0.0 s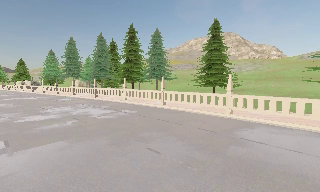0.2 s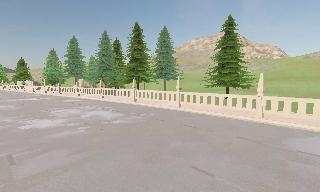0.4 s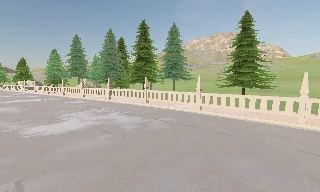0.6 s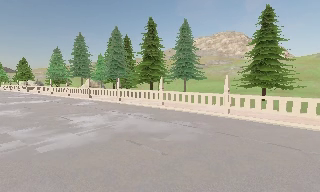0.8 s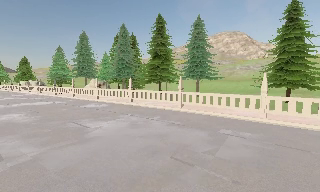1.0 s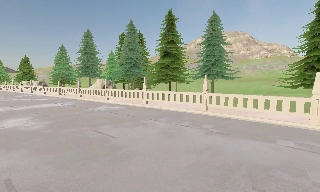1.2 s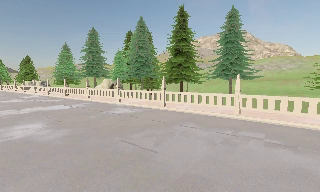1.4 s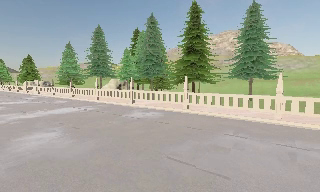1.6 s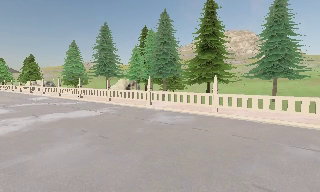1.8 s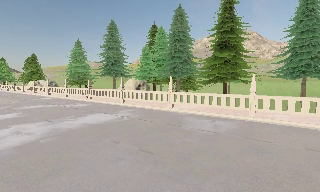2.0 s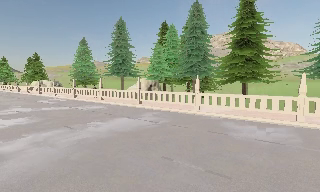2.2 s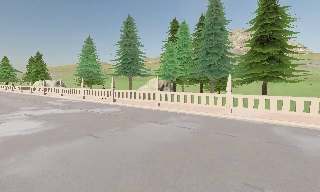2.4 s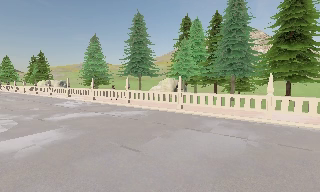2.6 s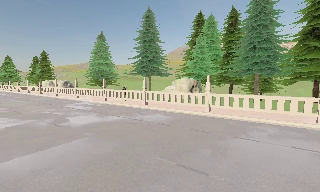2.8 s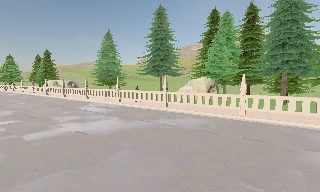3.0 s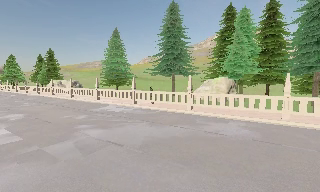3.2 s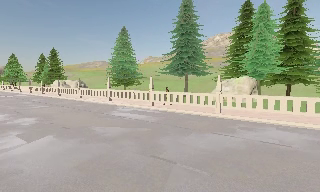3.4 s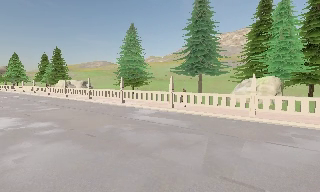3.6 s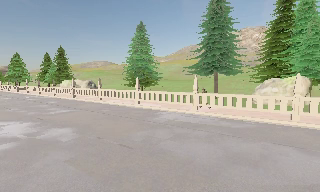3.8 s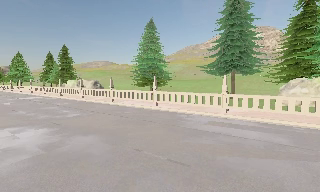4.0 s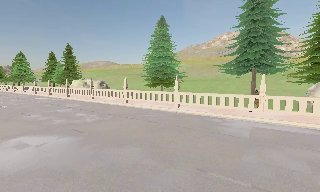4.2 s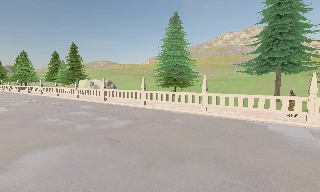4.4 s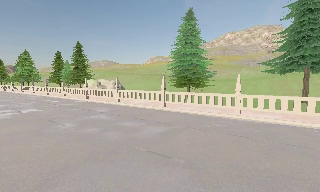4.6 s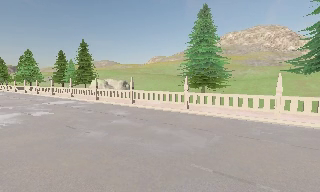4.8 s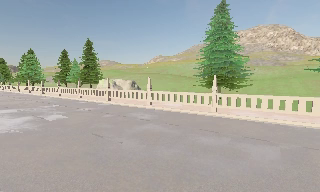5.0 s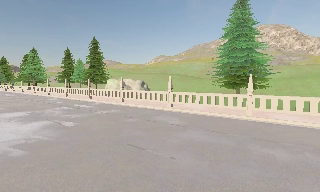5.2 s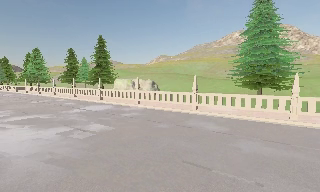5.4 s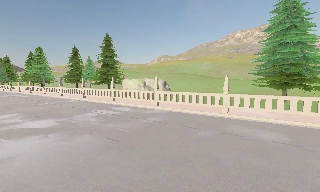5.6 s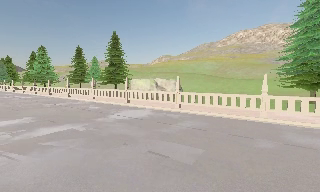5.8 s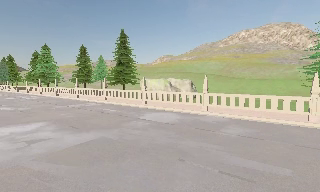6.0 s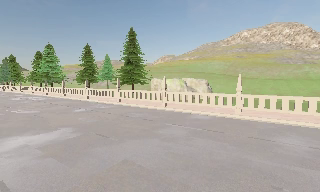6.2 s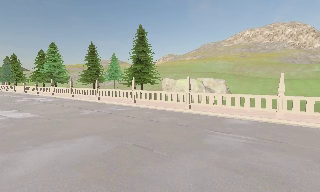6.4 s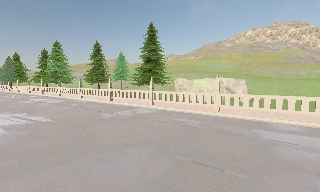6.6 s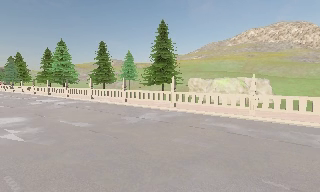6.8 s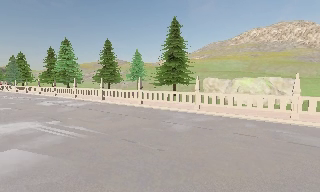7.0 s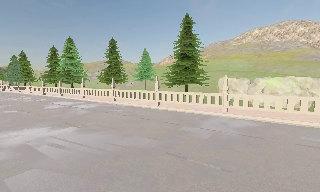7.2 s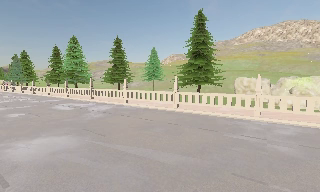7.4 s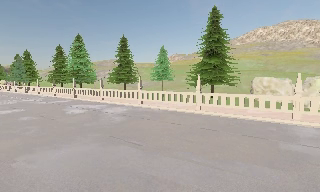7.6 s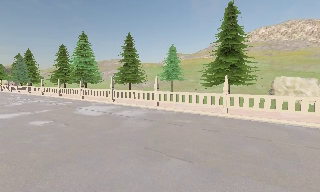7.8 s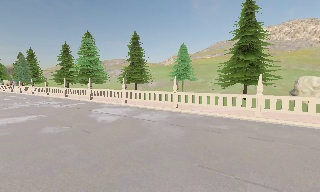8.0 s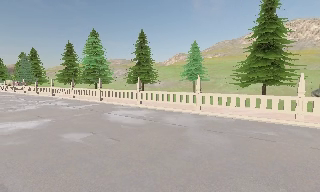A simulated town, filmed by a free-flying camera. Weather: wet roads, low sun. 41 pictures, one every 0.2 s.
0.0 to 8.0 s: The camera travels to its left and forward, about 90 m, so close, fixed things drift to the right.
The film runs forward here.
